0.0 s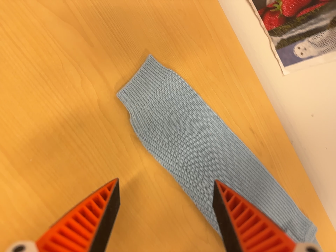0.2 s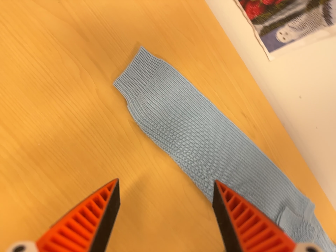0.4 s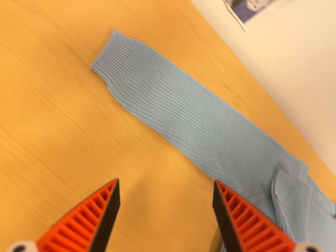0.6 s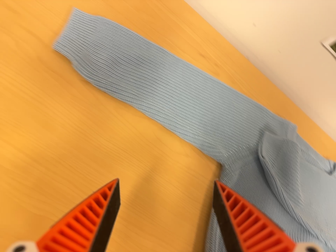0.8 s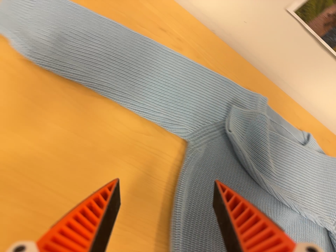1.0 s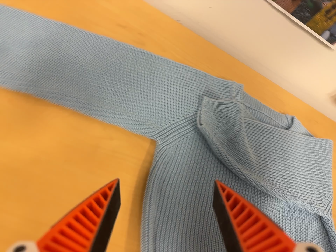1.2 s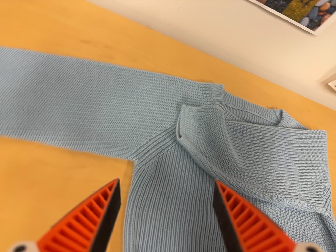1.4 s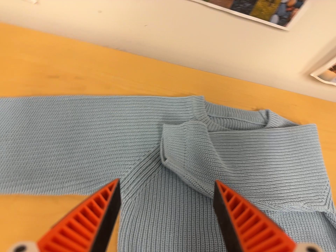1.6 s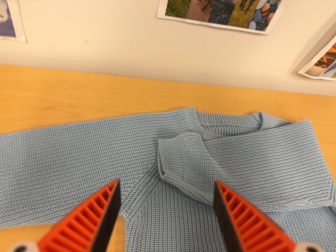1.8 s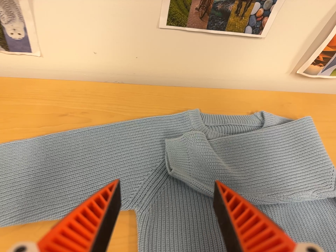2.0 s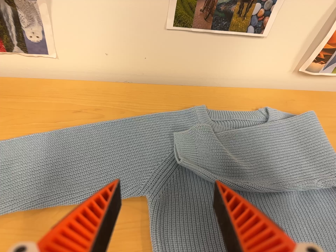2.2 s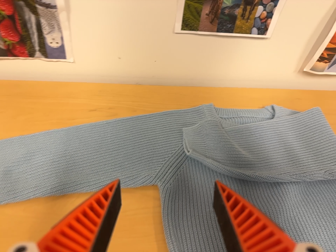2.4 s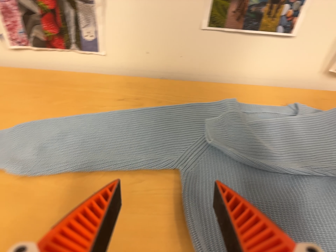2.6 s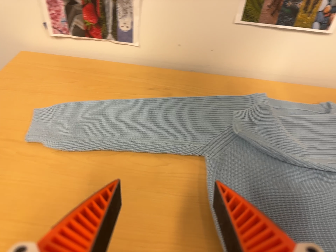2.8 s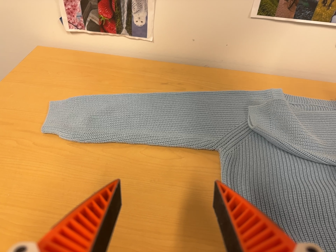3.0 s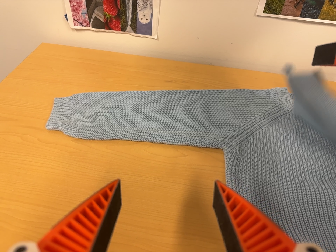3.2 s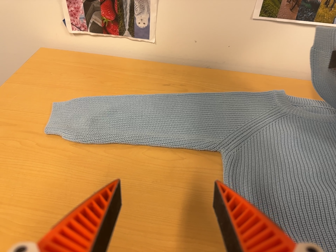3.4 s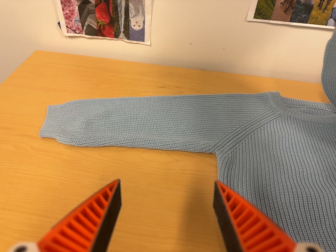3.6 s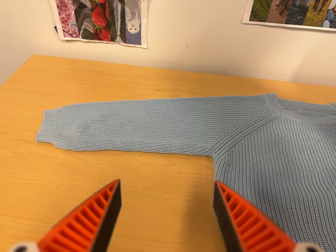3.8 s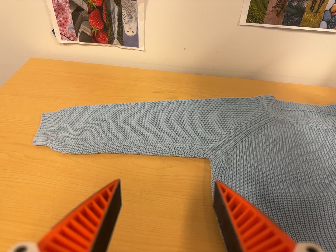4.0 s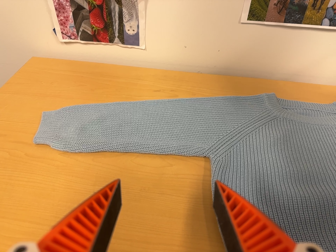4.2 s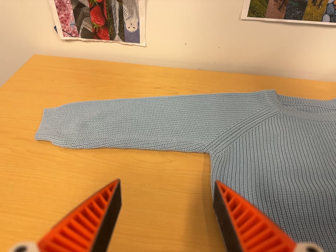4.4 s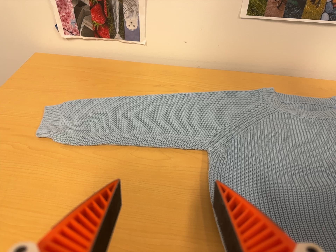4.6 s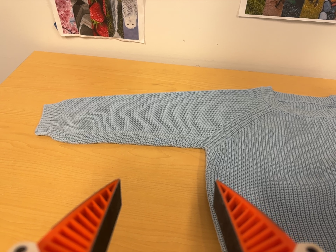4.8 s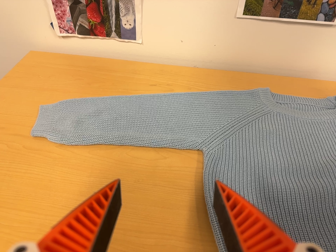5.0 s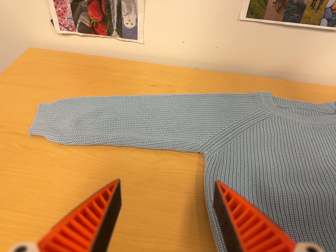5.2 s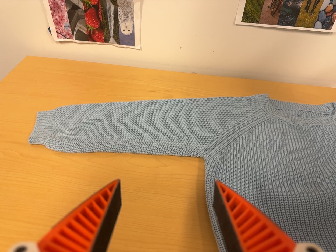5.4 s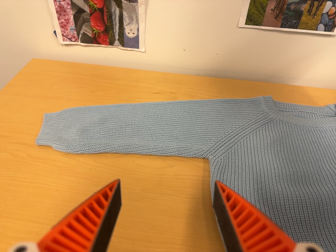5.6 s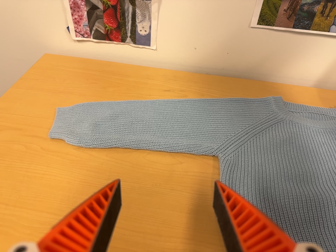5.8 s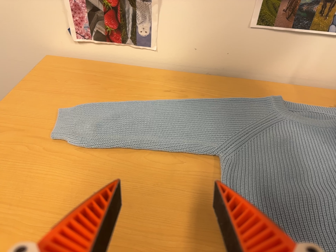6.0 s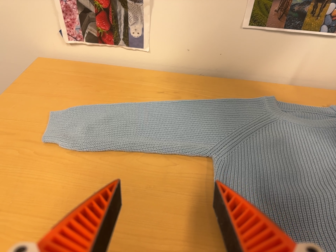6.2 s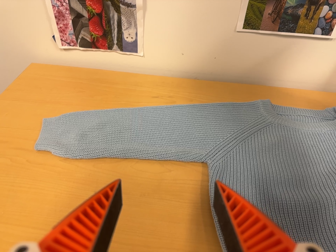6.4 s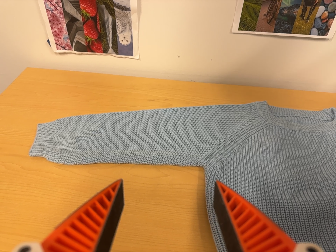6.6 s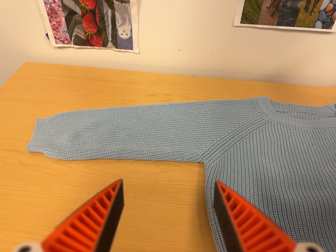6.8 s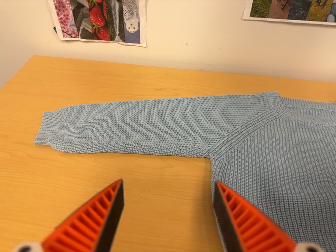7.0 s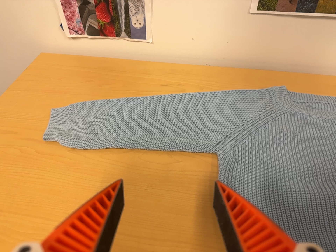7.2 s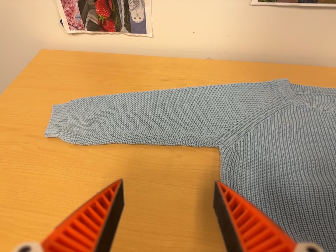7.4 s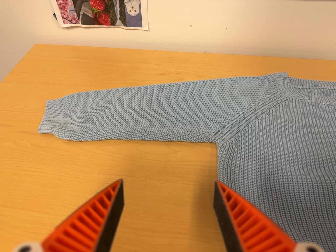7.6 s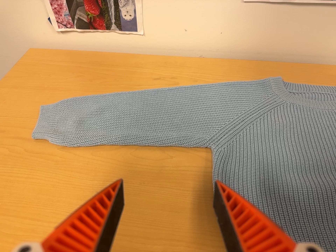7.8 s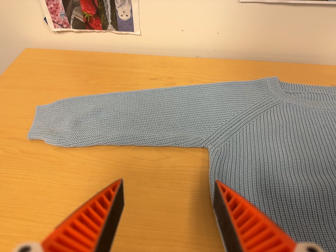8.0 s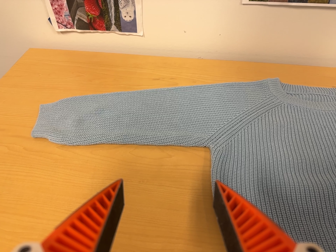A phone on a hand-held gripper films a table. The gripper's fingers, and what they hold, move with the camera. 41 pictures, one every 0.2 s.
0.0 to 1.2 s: The camera travels to its right, about 22 cm, so close, fixed things drift to the left. It rolls about its line of sight by about 40 degrees, and the scene rotates counterclockwise.
1.2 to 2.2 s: The camera travels backward and toward the bottom of its view, about 10 cm, so what stands in front gets smaller. Its aim tips toward the top of its view by about 15 degrees. It rolls about its line of sight by about 20 degrees, and the scene rotates counterclockwise.
2.2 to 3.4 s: The camera swings to its left by about 10 degrees, and the scene slides to the right. It travels toward the bottom of its view, about 7 cm, so close, fixed things drift upward.
3.4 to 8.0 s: The camera shifts only a little, or ends up much as it began.
The film runs backward here.
